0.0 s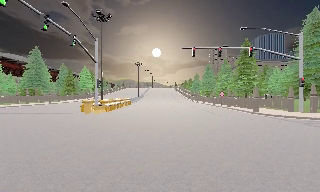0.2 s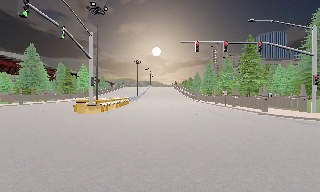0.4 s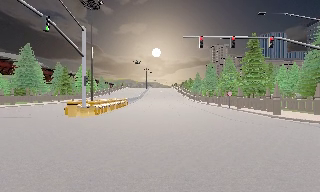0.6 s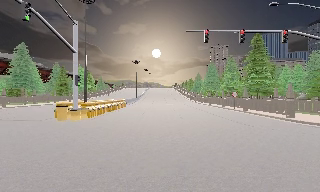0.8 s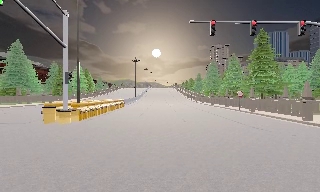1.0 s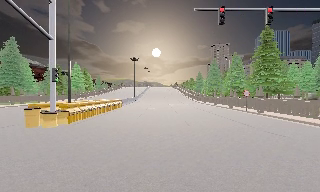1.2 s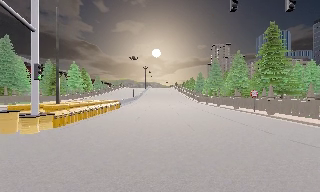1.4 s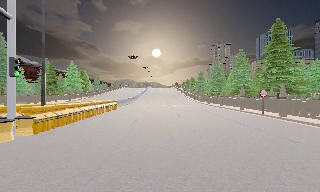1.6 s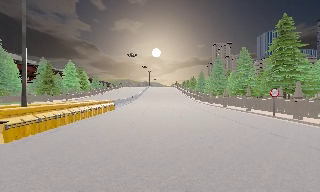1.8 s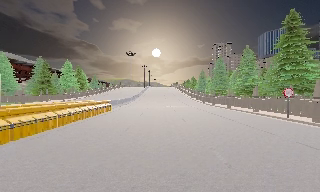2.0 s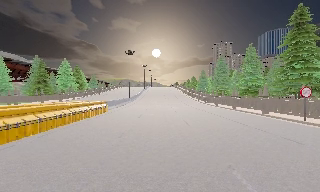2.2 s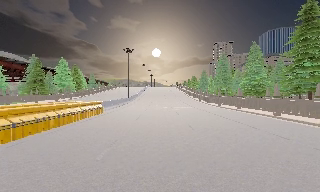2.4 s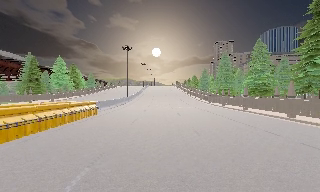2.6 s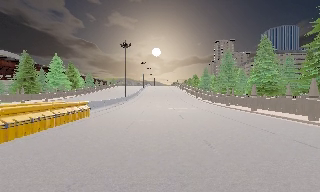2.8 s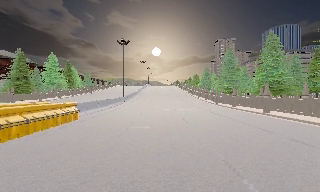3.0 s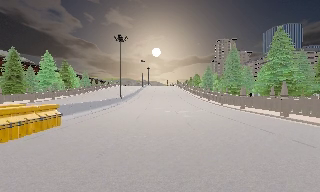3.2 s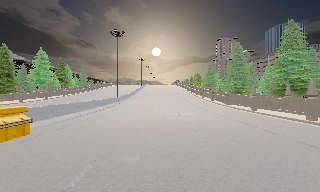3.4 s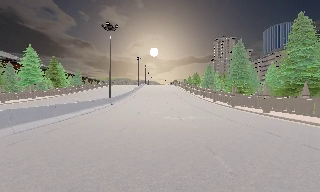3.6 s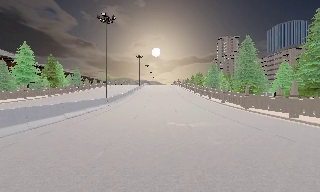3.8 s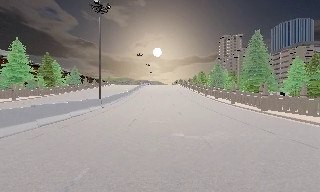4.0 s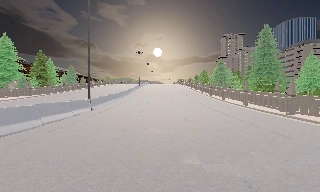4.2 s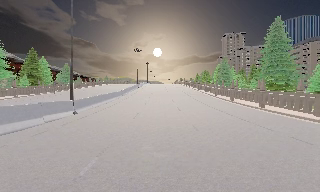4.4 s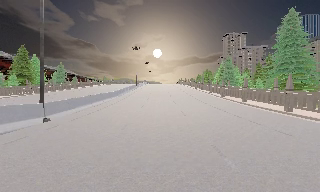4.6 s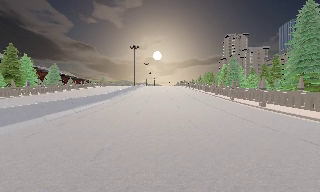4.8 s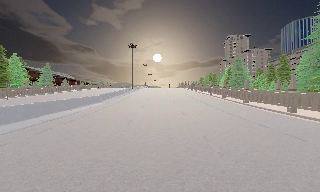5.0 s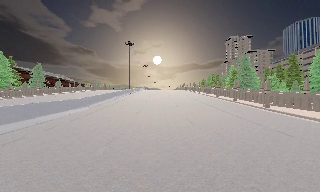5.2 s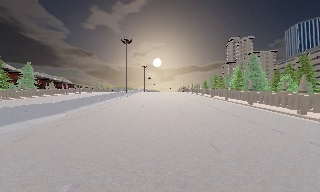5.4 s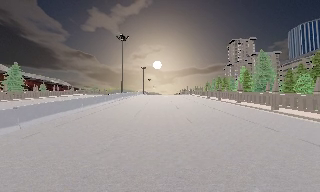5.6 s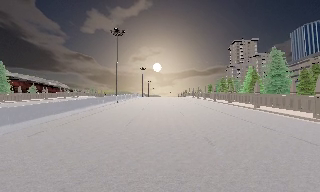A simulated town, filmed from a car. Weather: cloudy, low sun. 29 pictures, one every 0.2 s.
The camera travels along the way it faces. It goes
forward.
0.0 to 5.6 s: The camera travels forward, about 60 m, so what stands in front looms larger. It gains speed.
The film runs forward here.
